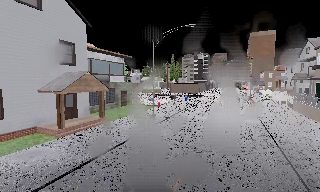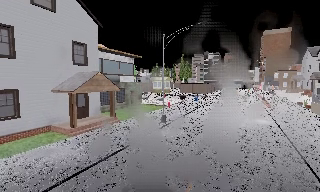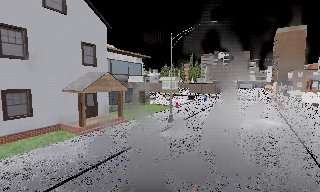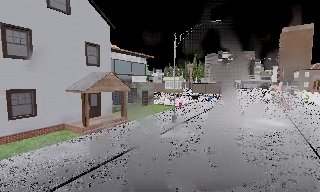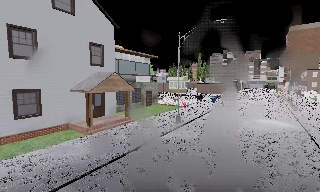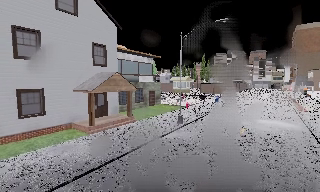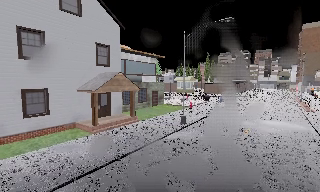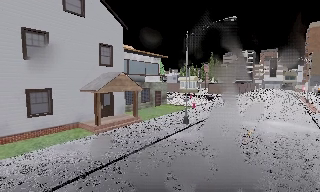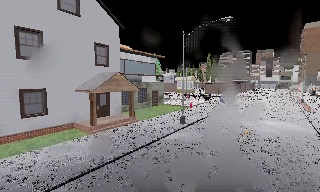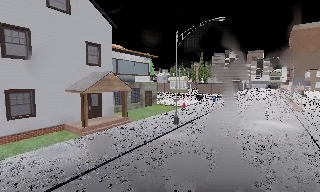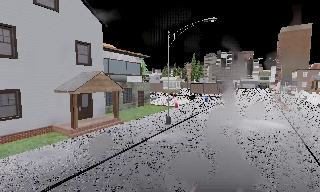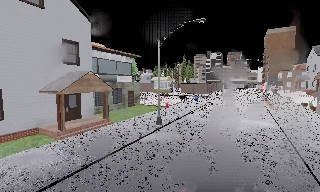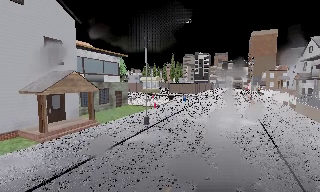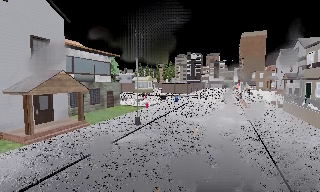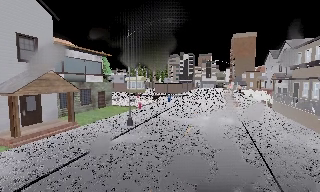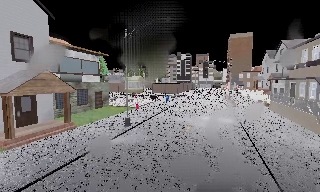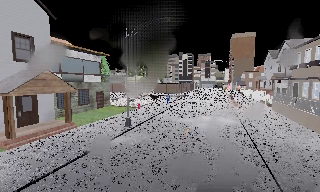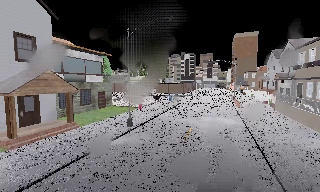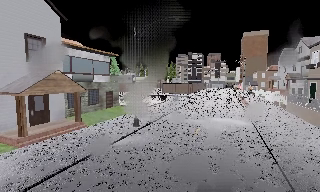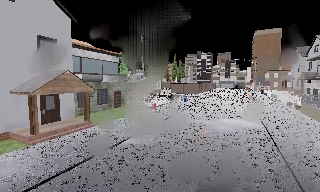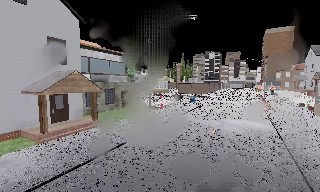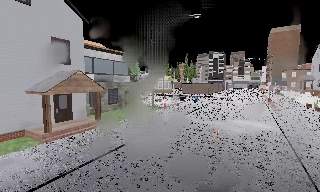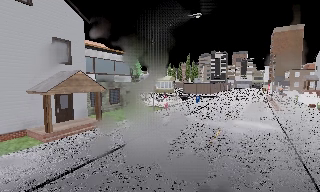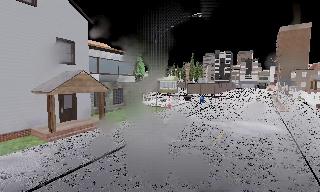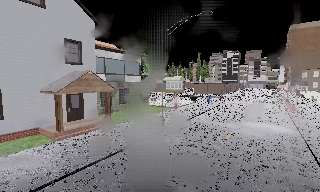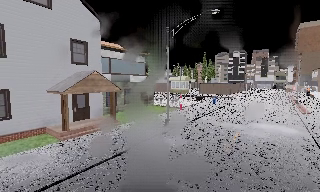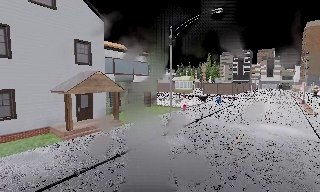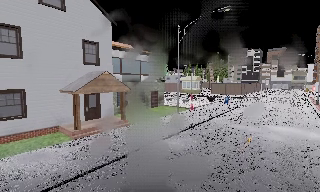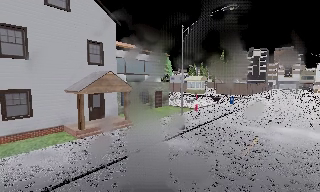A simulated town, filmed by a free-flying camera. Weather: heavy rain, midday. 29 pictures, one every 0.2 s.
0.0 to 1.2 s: The scene slides to the right, as the camera pans about 10 degrees to its left.
1.2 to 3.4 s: The scene slides to the left, as the camera pans about 15 degrees to its right. It travels forward and to its right, about 1 m, so what stands in front looms larger.
3.4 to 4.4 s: The camera pans to its left, which is counterclockwise from overhead, by about 10 degrees.
4.4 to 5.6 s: The camera swings to its left by about 10 degrees, and the scene slides to the right. It travels forward, about 0.5 m, so what stands in front looms larger.
The film runs forward here.
